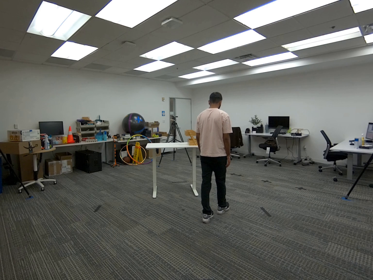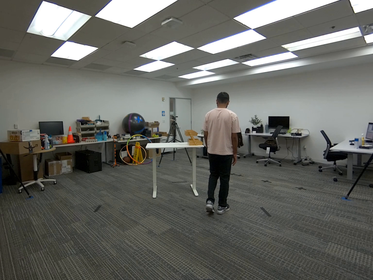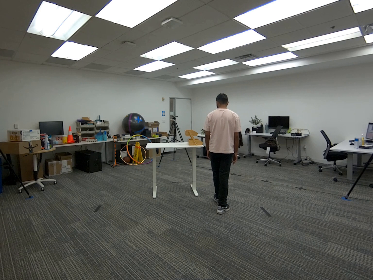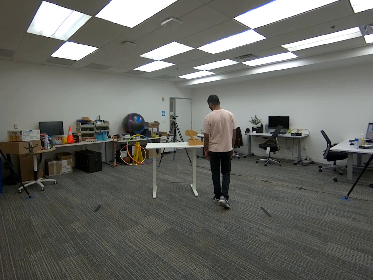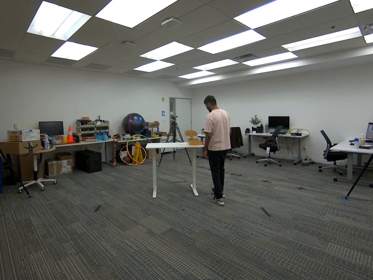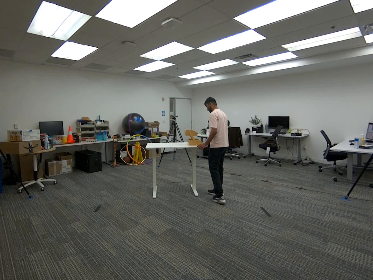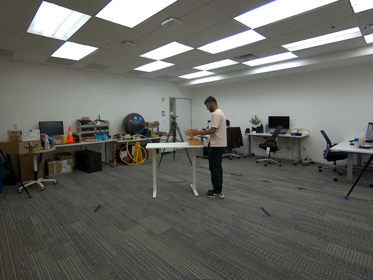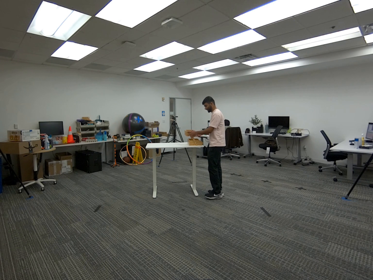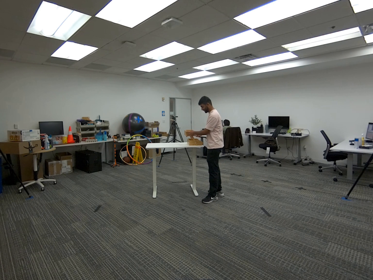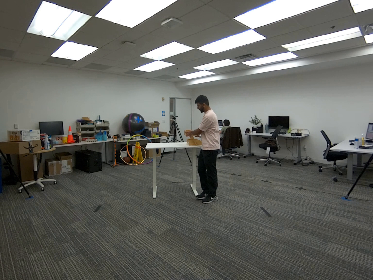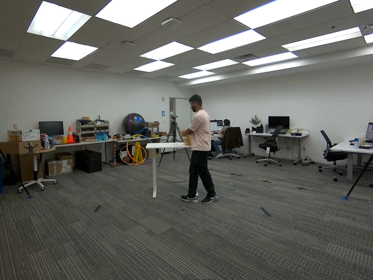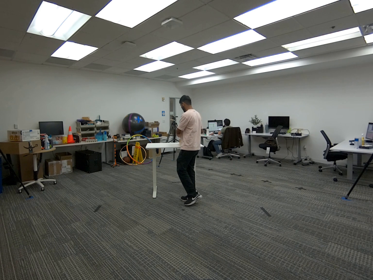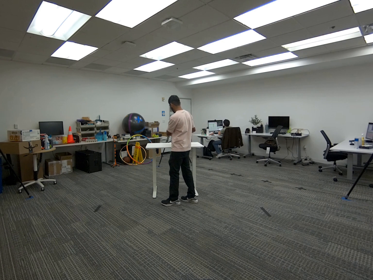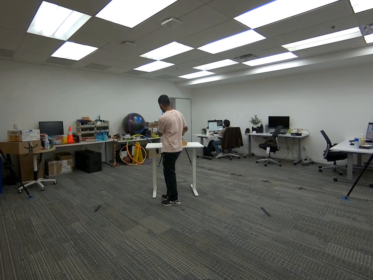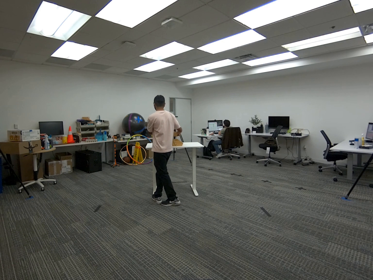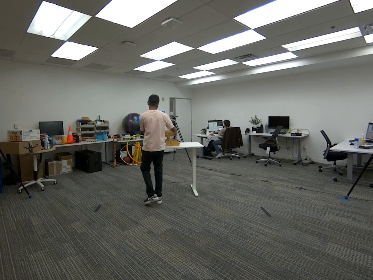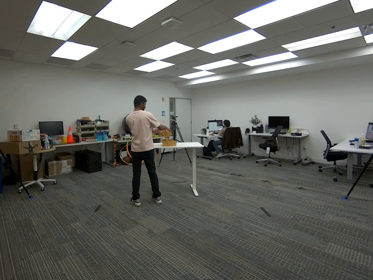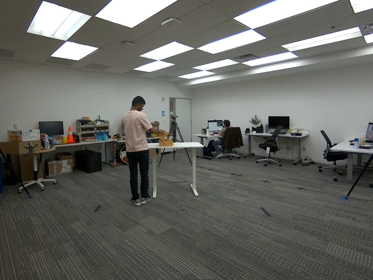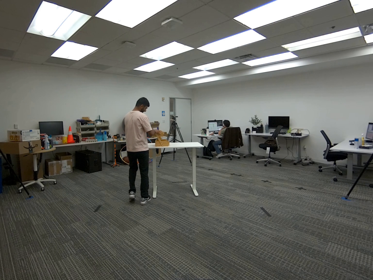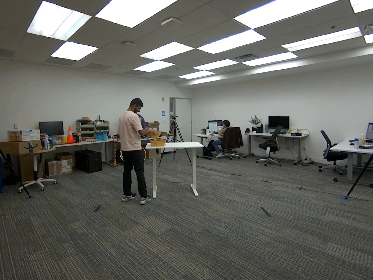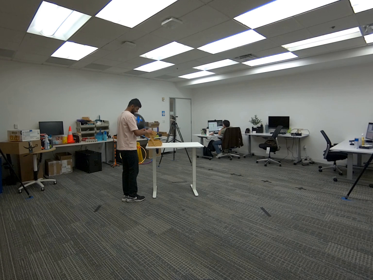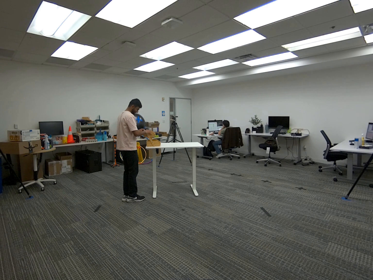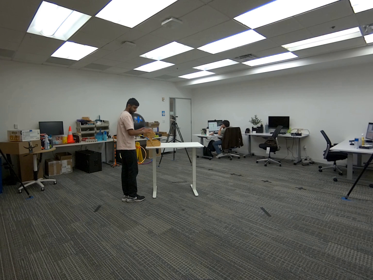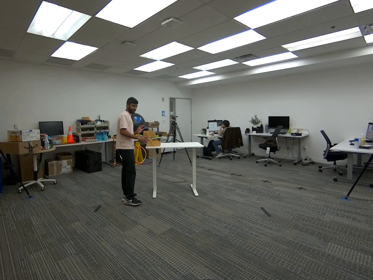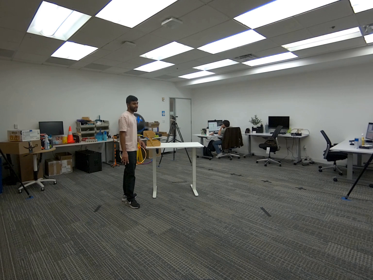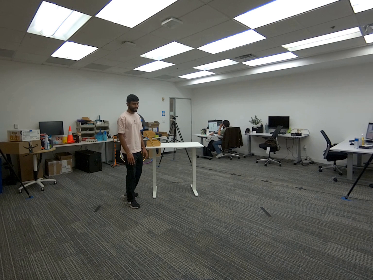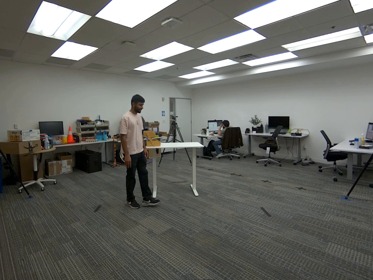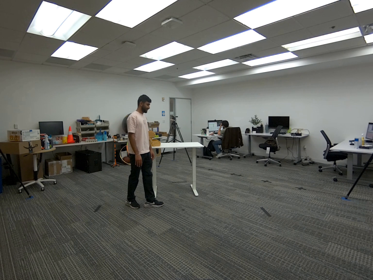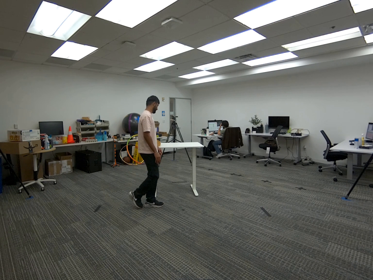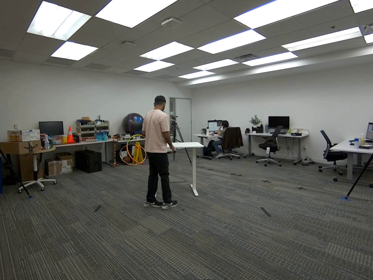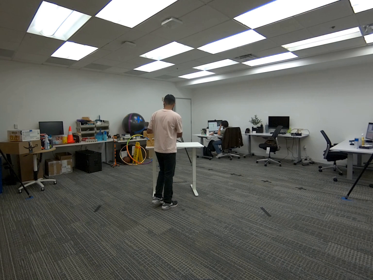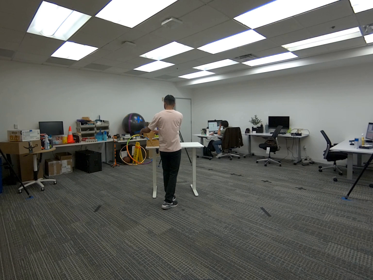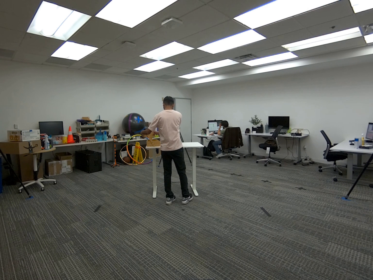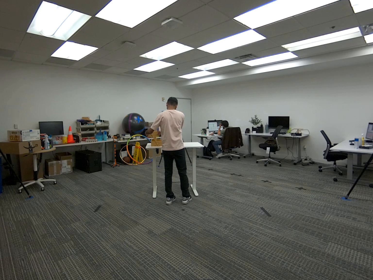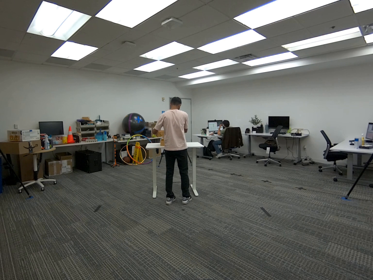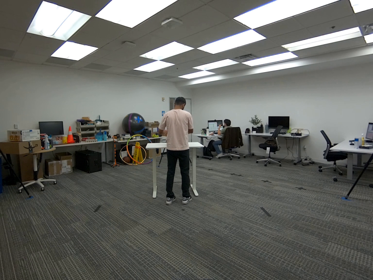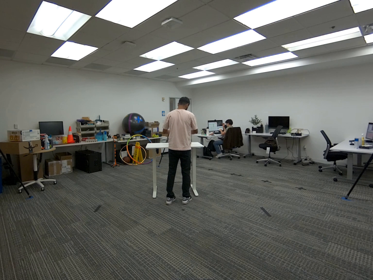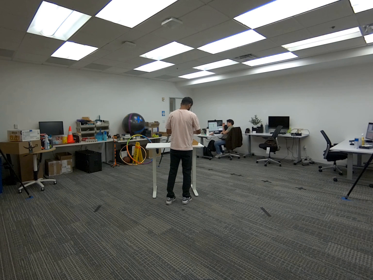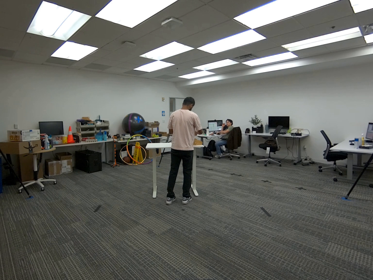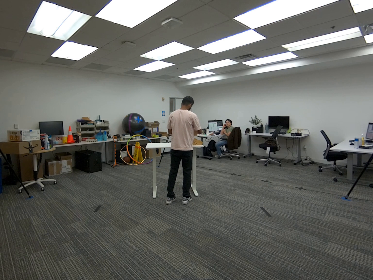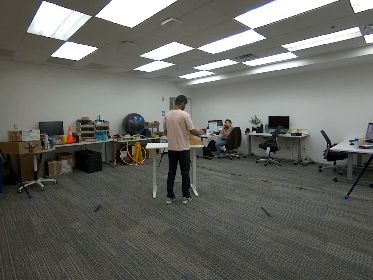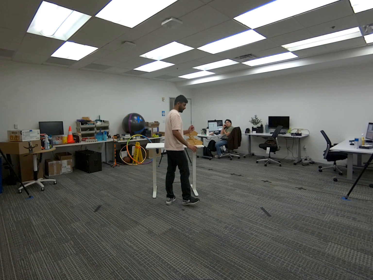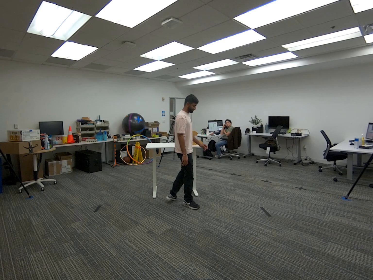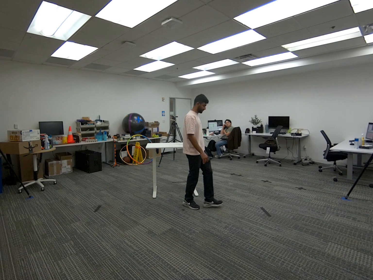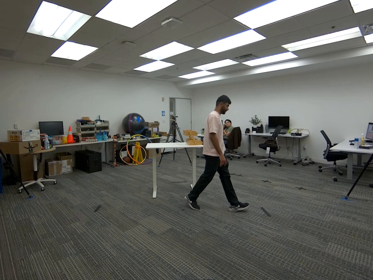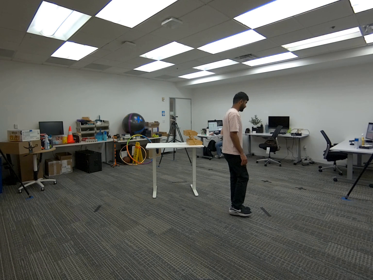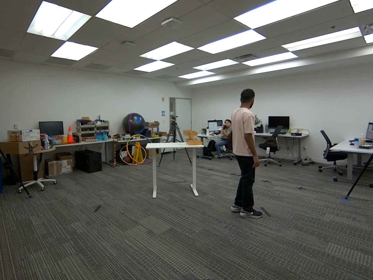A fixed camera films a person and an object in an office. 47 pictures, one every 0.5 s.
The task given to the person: Walk over to the wooden crate on the white desk and slide the wooden crate across the white desk.
